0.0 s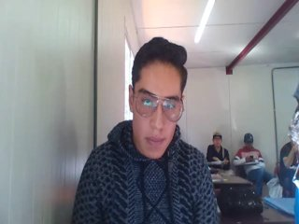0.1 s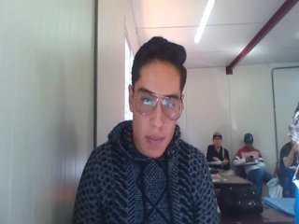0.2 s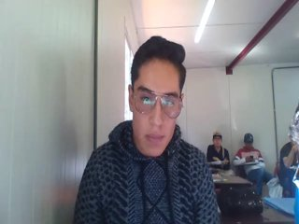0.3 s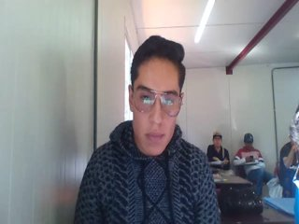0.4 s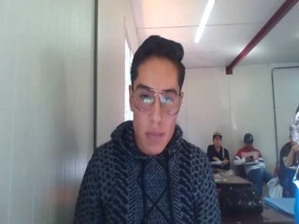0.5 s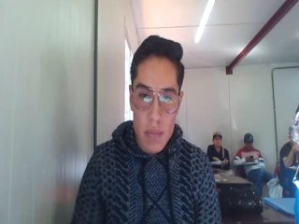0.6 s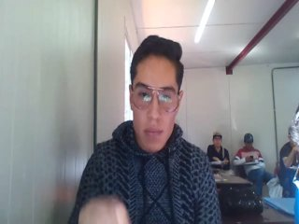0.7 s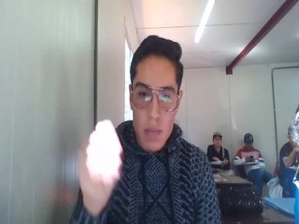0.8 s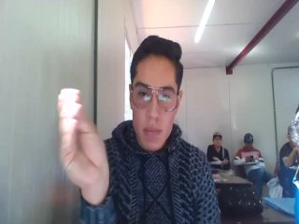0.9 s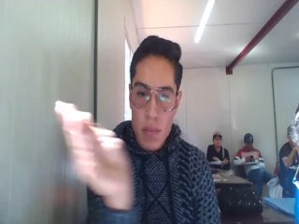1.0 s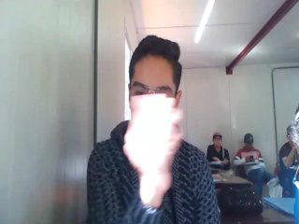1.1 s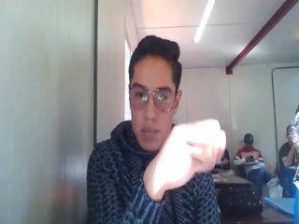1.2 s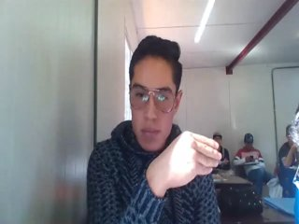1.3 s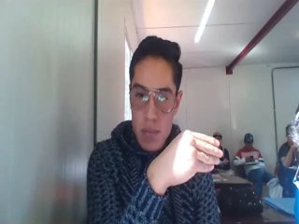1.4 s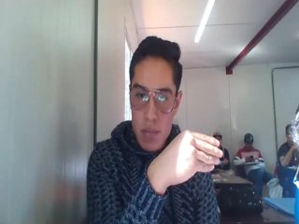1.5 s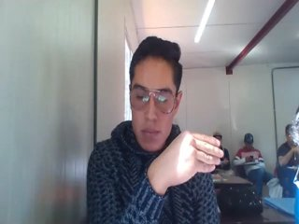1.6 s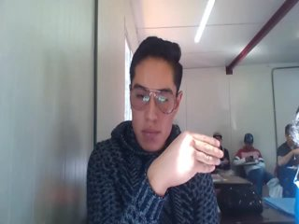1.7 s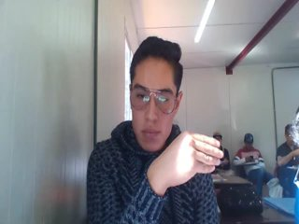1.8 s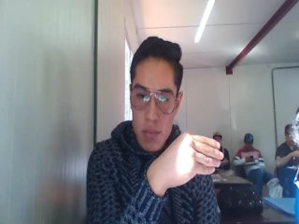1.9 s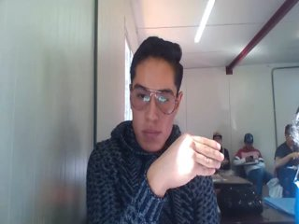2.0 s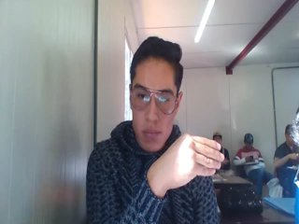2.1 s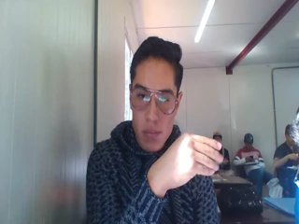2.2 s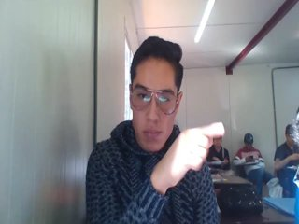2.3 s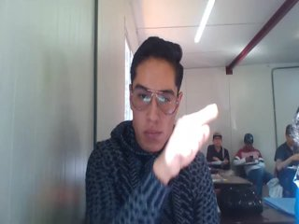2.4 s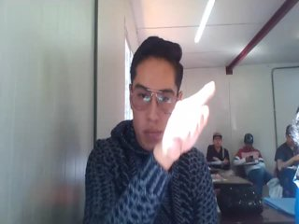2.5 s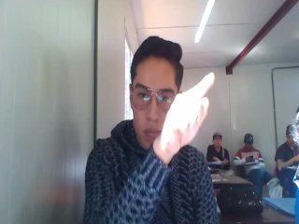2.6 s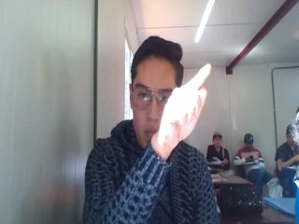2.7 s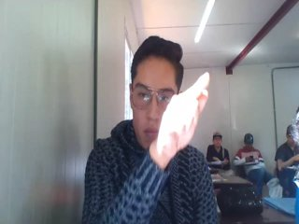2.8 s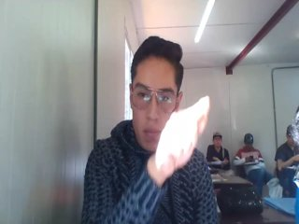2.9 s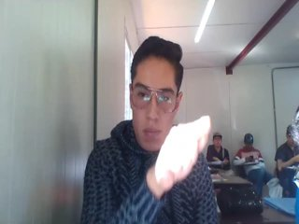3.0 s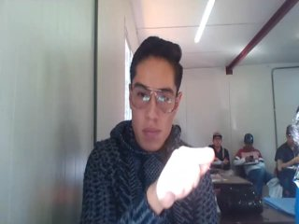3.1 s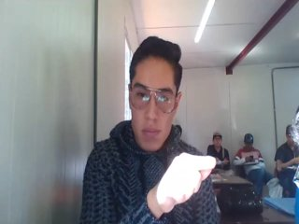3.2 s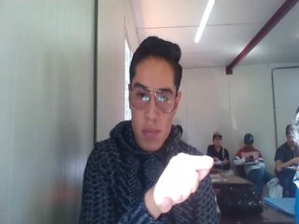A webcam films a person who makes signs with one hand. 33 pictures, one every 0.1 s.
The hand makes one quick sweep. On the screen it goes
to the right.
0.0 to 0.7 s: Non-gesture.
0.8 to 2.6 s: On the screen the hand sweeps to the right. The name of the sign: Throw left.
2.7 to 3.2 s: Pointing with one finger.
